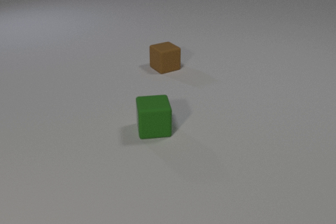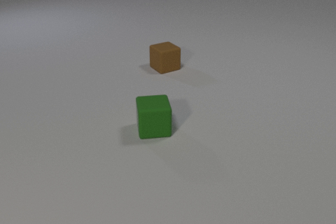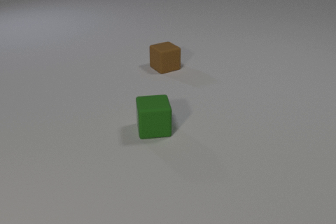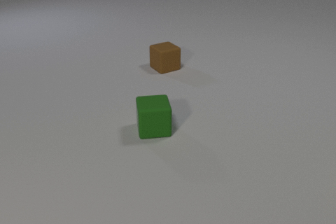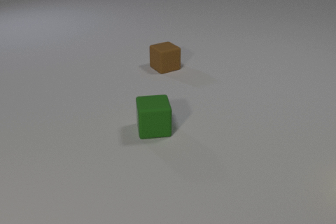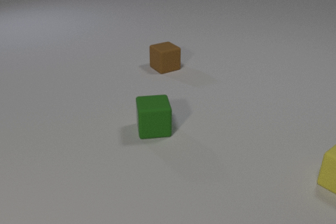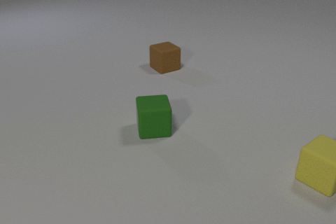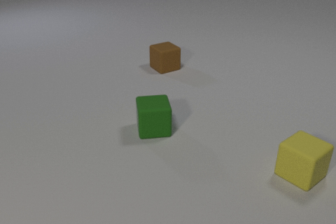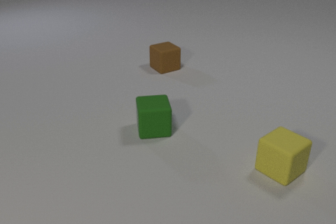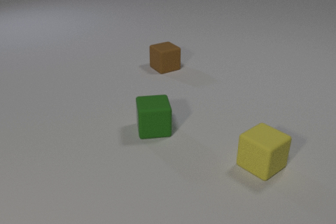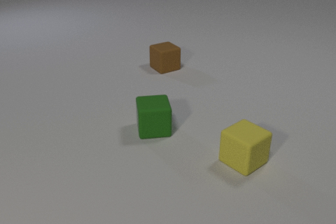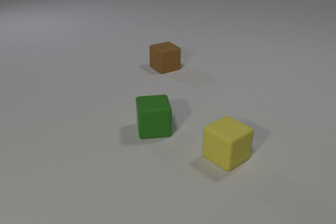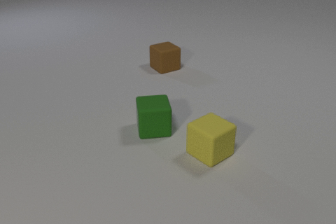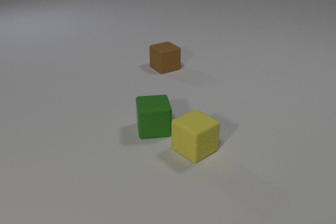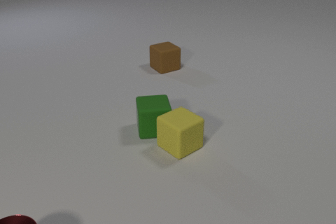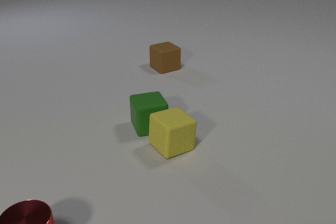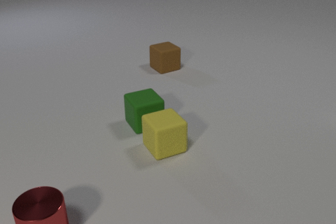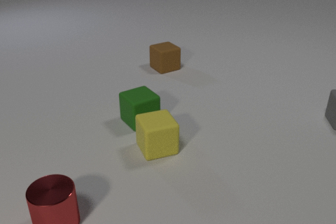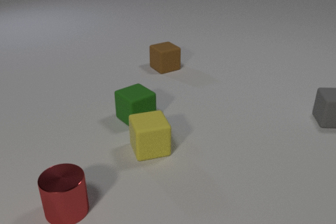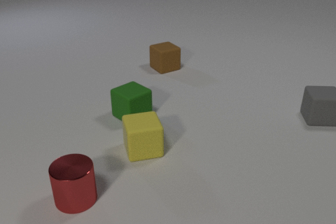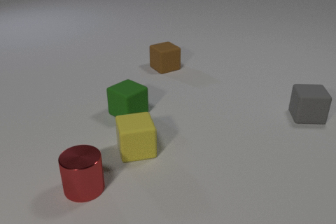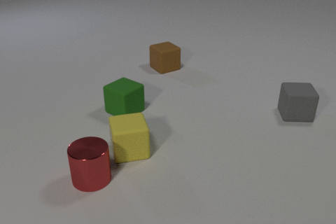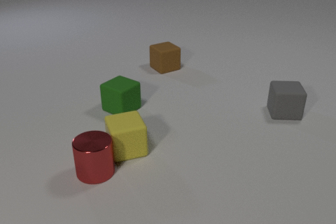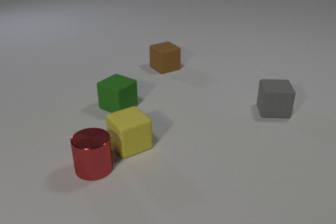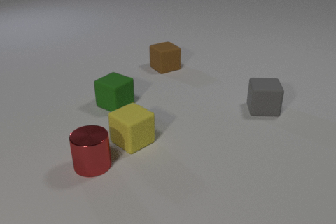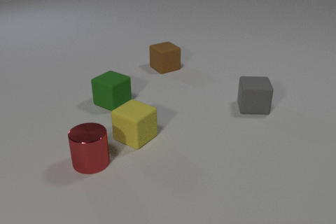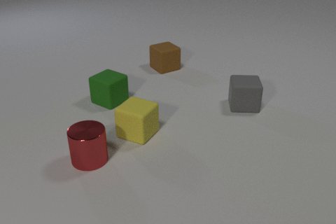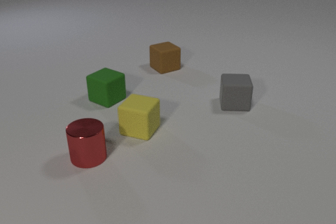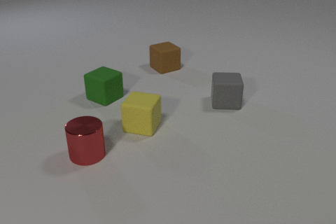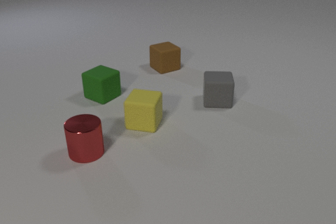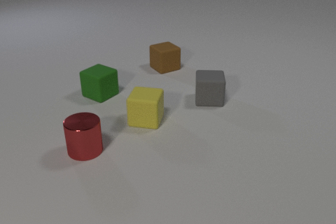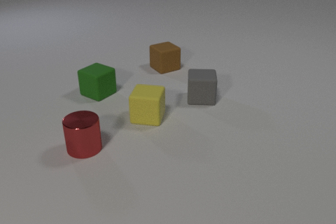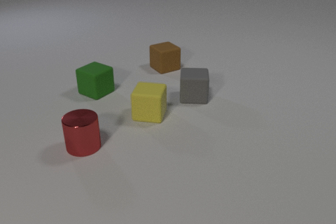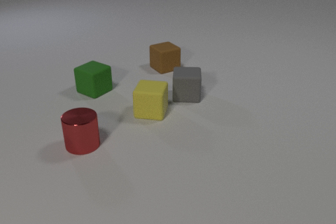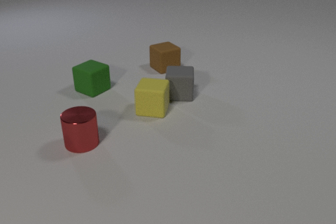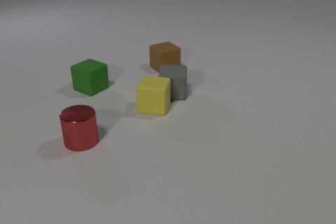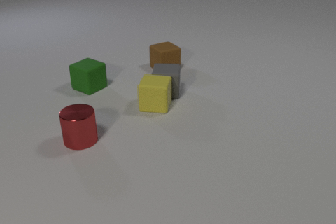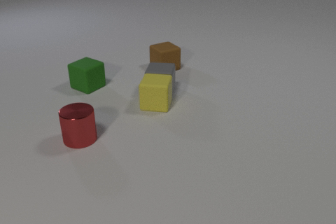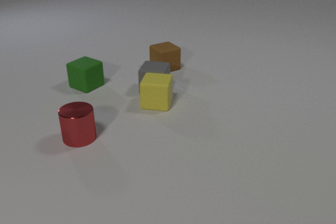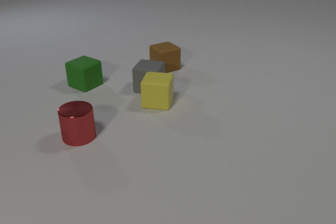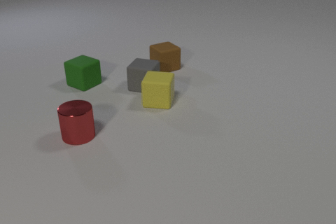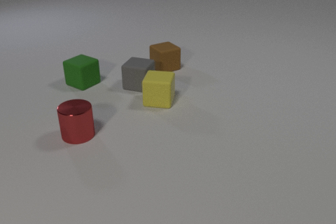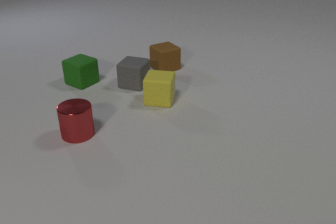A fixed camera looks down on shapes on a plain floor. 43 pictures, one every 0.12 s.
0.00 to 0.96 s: The yellow rubber cube comes in at the right edge, slides to the left.
0.96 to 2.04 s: The yellow rubber cube slides to the left. The green rubber cube slides away from the camera and to the left, spins so that its near face slides to the right, counterclockwise seen from above. The red metal cylinder comes in at the bottom edge, slides away from the camera and to the right. The gray rubber cube comes in at the right edge, slides to the left. The yellow rubber cube and the green rubber cube collide.
2.04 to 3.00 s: The yellow rubber cube slides to the left and away from the camera, spins counterclockwise seen from above by about 30 degrees, its near face sliding to the right. The green rubber cube slides away from the camera and to the left, spins so that its near face slides to the right, counterclockwise seen from above. The red metal cylinder slides away from the camera and to the right. The gray rubber cube slides to the left. The yellow rubber cube and the red metal cylinder collide.
3.00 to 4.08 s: The yellow rubber cube slides away from the camera, spins counterclockwise seen from above by about 30 degrees, its near face sliding to the right. The green rubber cube slides away from the camera and to the left. The red metal cylinder slides away from the camera. The gray rubber cube slides to the left.
4.08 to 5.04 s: The yellow rubber cube slides away from the camera. The green rubber cube slides away from the camera and to the left. The red metal cylinder slides away from the camera. The gray rubber cube slides to the left and away from the camera. The yellow rubber cube and the gray rubber cube collide.
How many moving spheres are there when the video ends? 0.
How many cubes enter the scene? 2.
Are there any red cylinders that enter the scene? yes.
